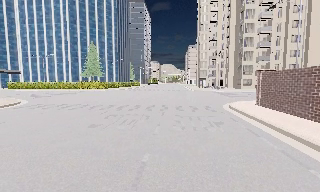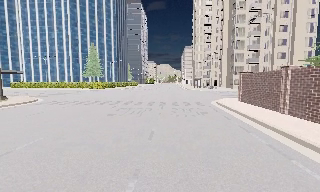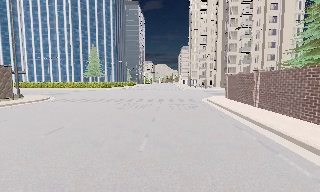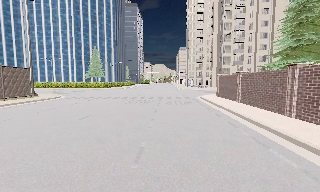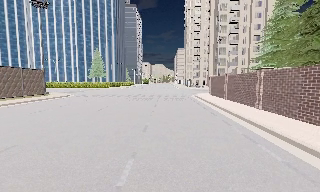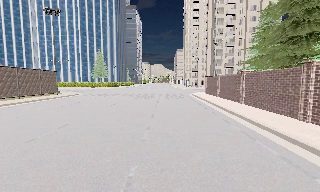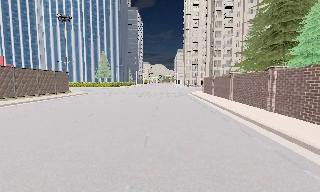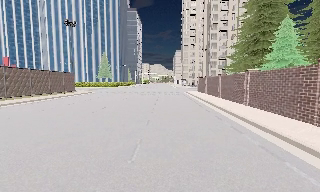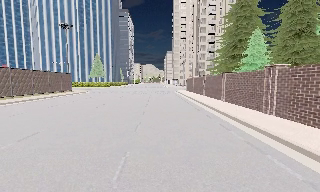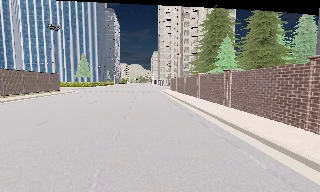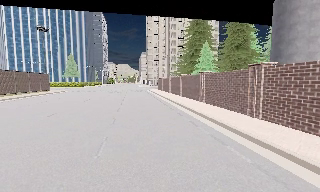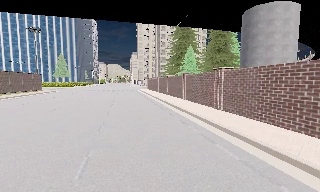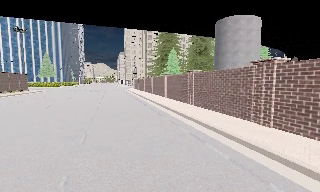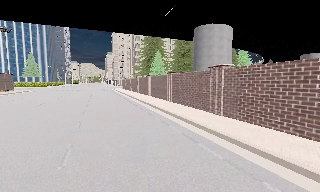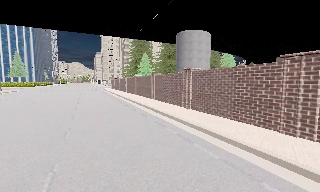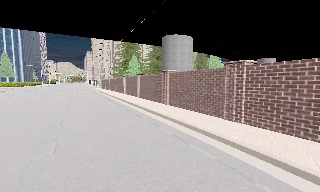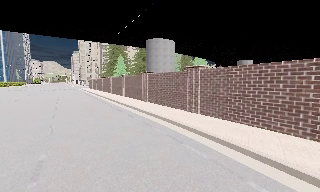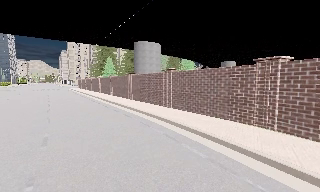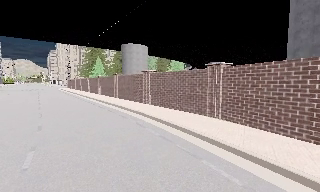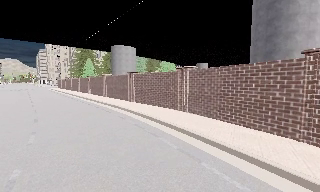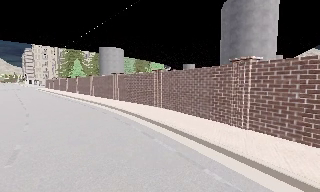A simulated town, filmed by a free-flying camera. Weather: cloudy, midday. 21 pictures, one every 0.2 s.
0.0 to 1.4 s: The camera travels backward, about 16 m, so what stands in front gets smaller.
1.4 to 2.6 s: The scene slides to the left, as the camera pans about 25 degrees to its right. It travels backward, about 12 m, so what stands in front gets smaller.
2.6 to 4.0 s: The scene slides to the left, as the camera pans about 20 degrees to its right. It travels backward and to its right, about 13 m, so what stands in front gets smaller.
The film runs backward here.
